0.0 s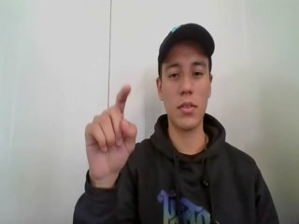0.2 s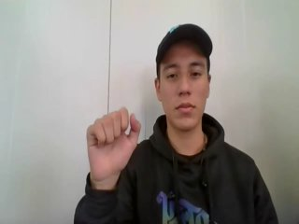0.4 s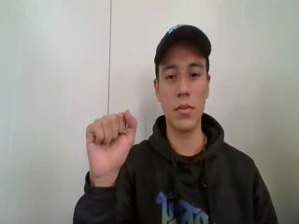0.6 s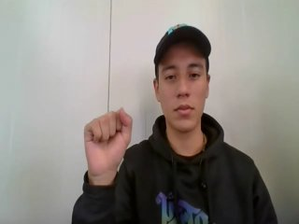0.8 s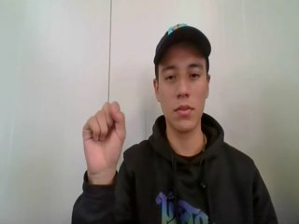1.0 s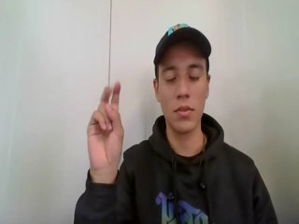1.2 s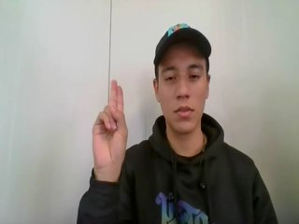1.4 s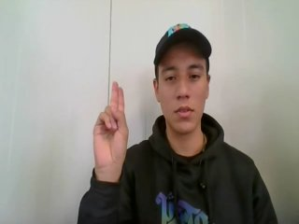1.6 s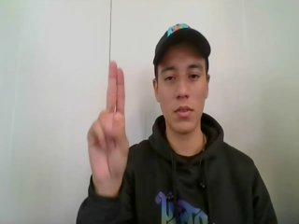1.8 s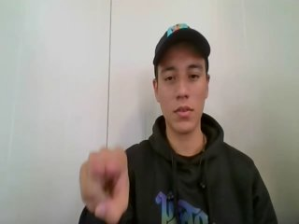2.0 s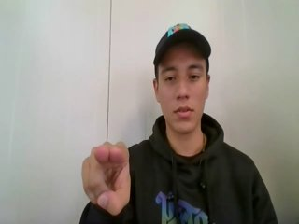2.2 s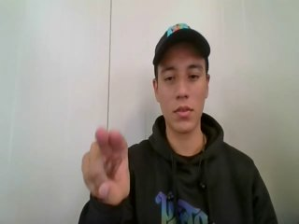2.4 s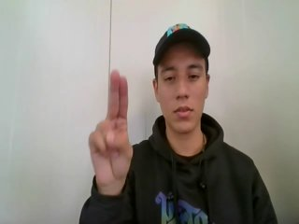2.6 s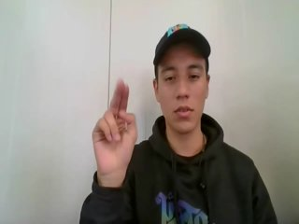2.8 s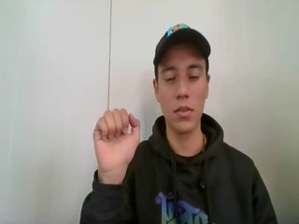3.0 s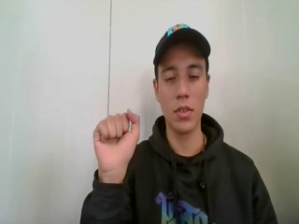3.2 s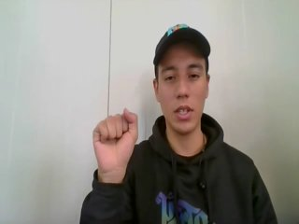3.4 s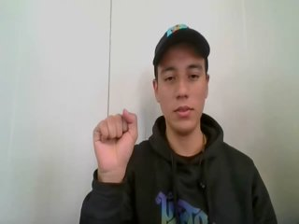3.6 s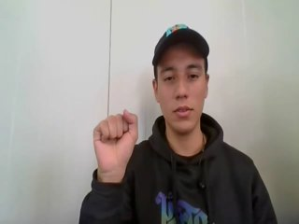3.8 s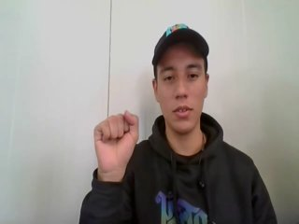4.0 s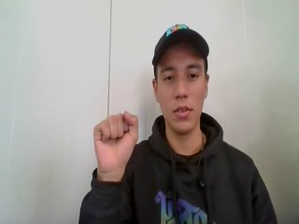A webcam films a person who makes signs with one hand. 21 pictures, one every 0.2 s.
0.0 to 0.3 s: Pointing with one finger.
0.4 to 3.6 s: Click with two fingers.
3.7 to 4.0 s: Pointing with one finger.
